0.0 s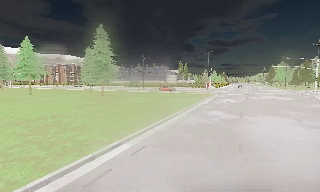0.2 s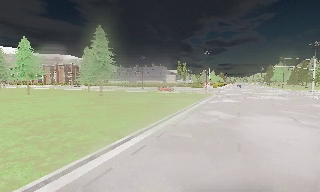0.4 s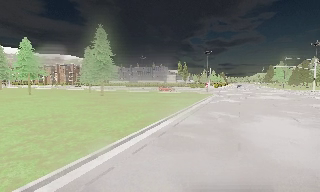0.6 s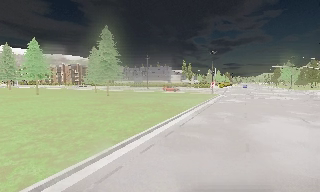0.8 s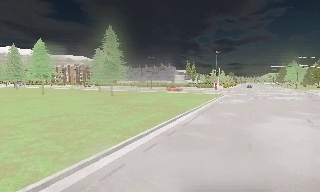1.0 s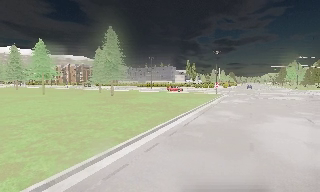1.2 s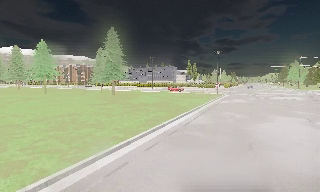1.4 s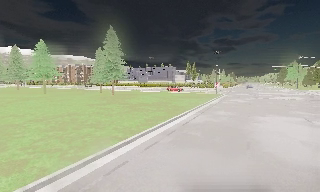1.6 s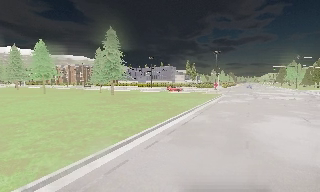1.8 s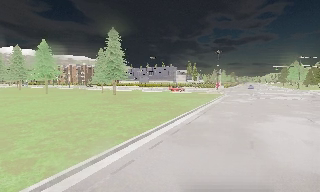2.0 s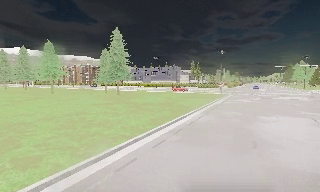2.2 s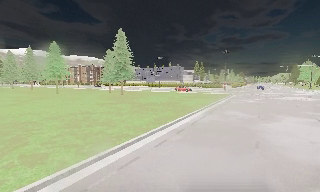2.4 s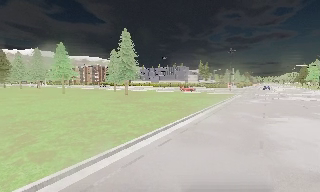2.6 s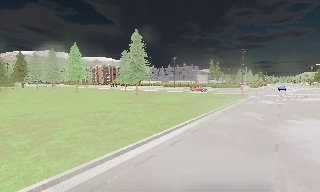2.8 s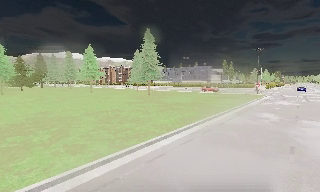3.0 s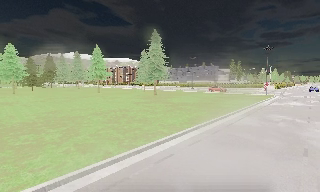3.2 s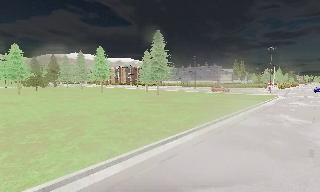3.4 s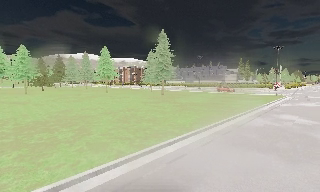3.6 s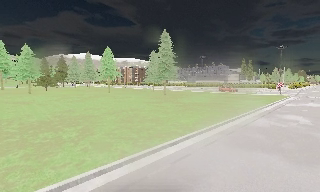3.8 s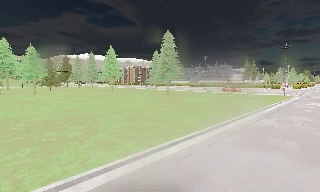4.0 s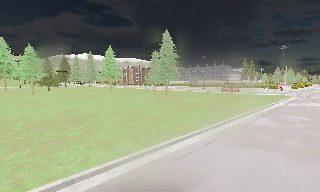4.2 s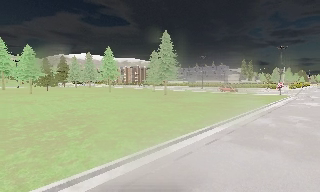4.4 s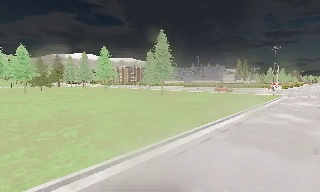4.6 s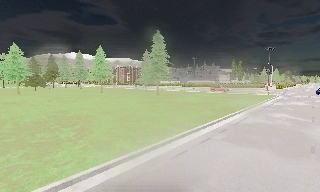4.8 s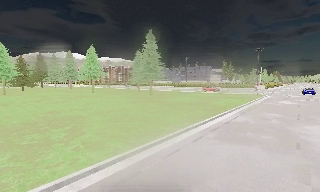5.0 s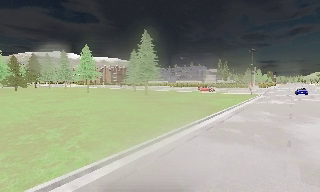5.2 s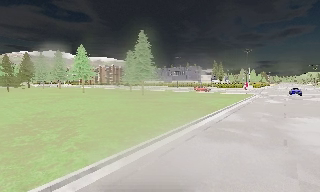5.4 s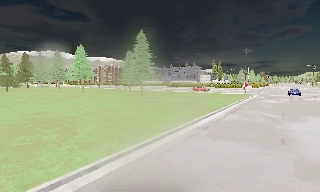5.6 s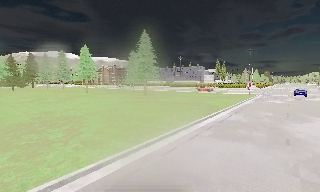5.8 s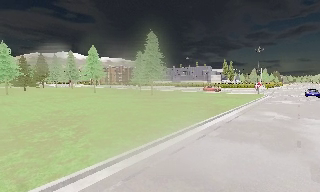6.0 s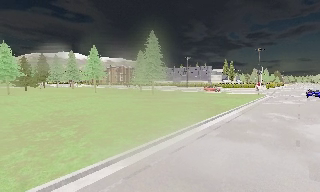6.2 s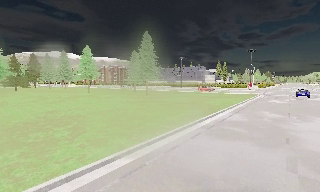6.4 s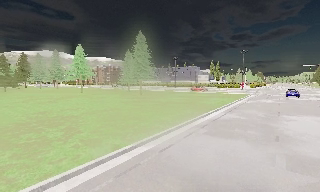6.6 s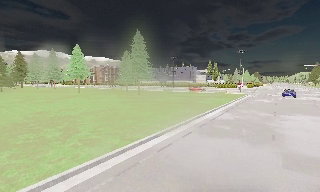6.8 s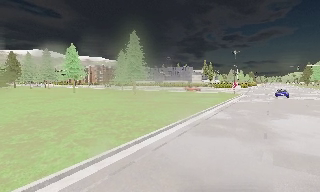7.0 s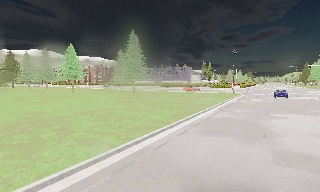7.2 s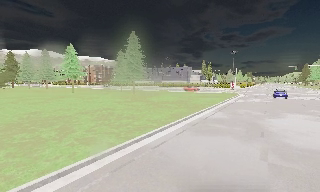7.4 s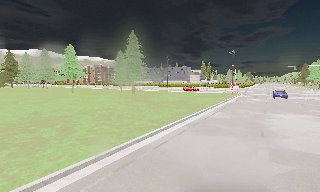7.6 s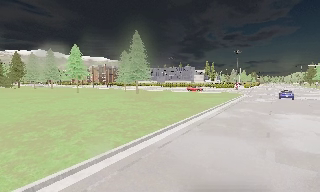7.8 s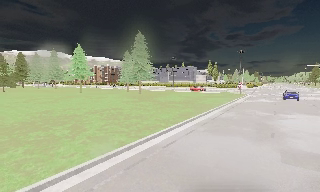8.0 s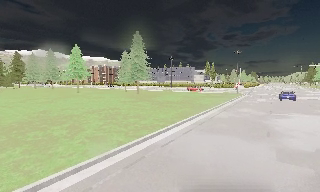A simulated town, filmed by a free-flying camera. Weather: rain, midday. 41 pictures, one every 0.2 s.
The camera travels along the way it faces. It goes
backward.
0.0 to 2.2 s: The camera travels backward, about 0.5 m, so what stands in front gets smaller.
2.2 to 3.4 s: The scene slides to the right, as the camera pans about 15 degrees to its left.
3.4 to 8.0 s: The camera pans to its right, which is clockwise from overhead, by about 10 degrees. It travels backward and to its left, about 1.5 m, so what stands in front gets smaller.
The film runs backward here.
